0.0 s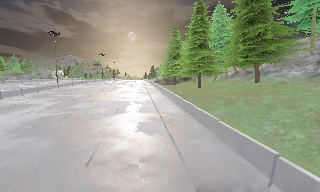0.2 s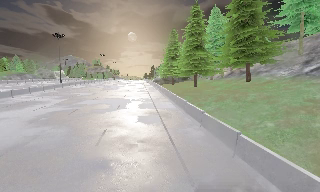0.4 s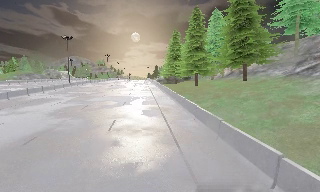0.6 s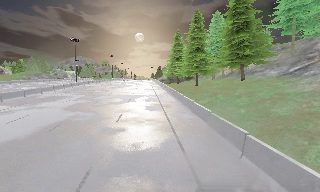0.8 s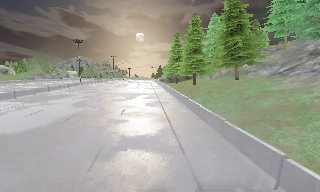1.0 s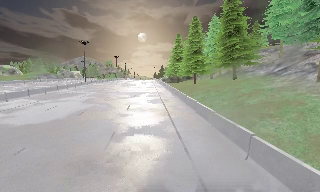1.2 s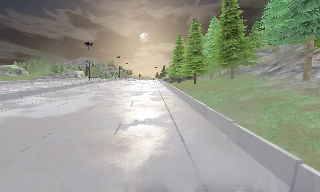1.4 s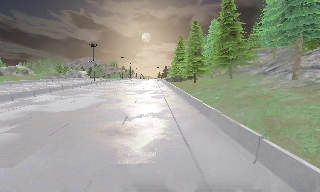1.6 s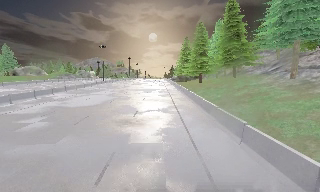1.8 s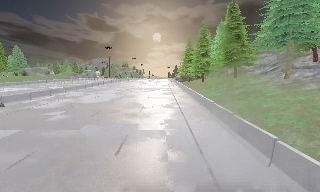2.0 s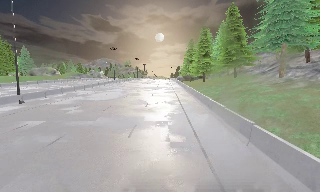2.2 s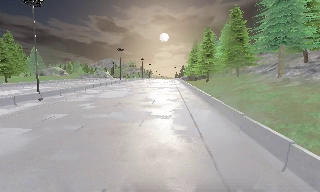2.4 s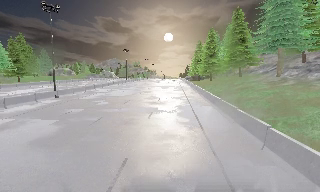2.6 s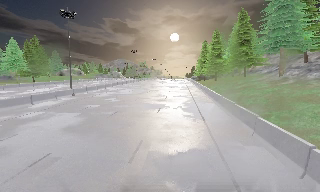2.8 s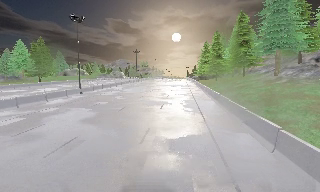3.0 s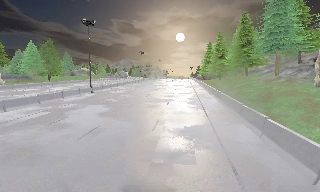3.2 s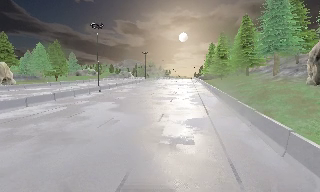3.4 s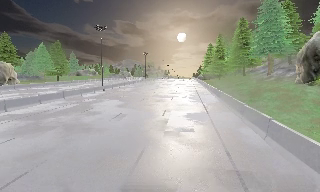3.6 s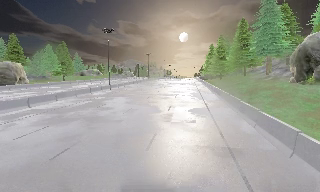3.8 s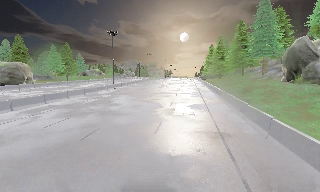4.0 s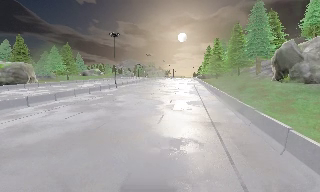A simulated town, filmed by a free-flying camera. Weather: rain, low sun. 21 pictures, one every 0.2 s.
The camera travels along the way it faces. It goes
backward.
0.0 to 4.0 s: The camera pans to its left, which is counterclockwise from overhead, by about 15 degrees. It travels backward, about 35 m, so what stands in front gets smaller.
The film runs backward here.
